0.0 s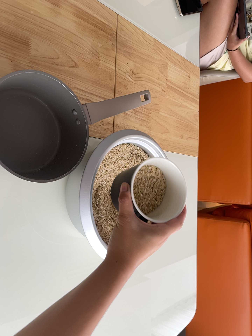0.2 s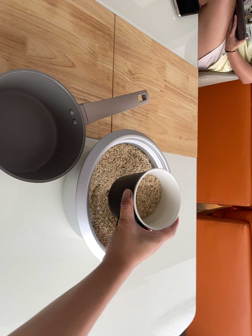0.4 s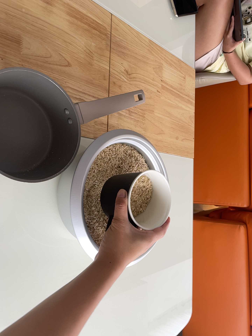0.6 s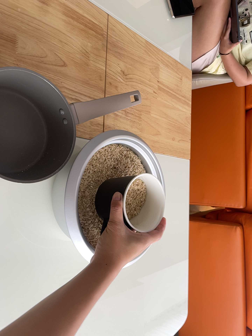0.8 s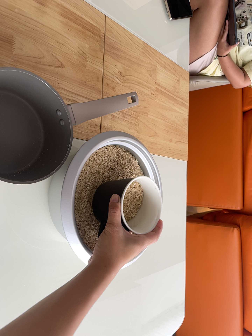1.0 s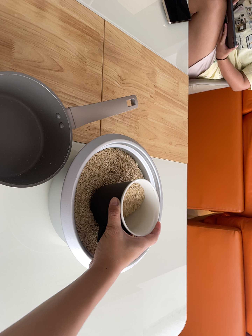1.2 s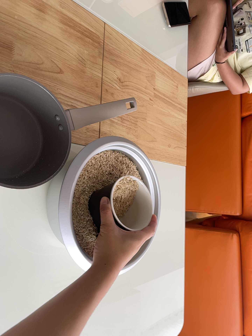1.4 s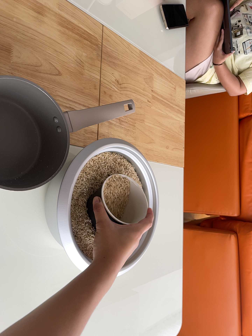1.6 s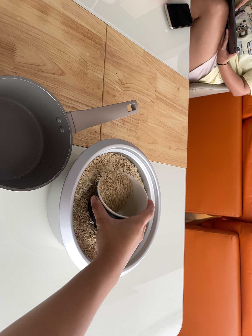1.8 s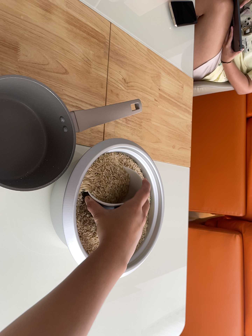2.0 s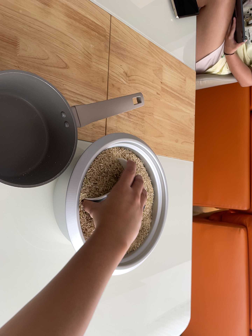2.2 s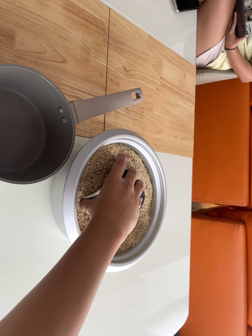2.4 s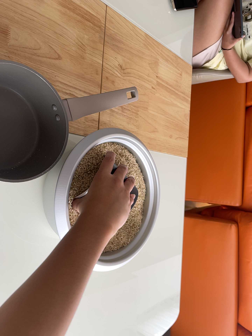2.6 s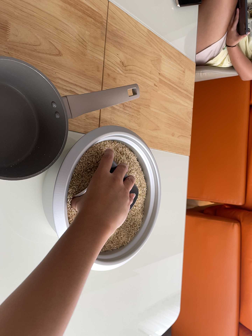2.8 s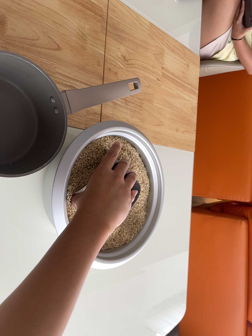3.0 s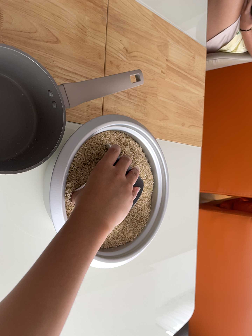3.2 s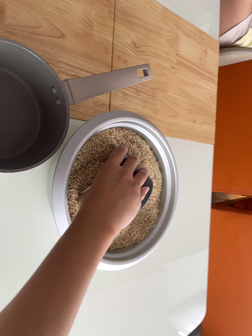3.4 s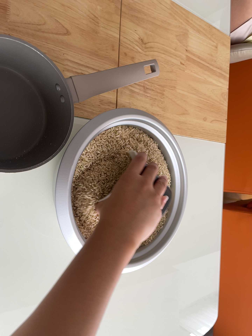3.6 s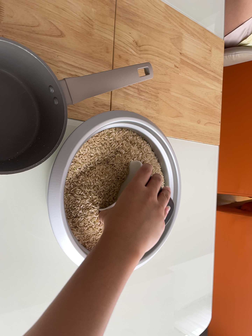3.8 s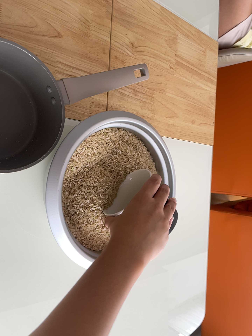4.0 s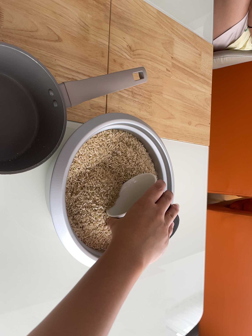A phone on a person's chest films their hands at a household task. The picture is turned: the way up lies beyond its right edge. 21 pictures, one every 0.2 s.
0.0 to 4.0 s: The camera travels forward and to its right, about 9 cm, so what stands in front looms larger.
The film runs backward here.
